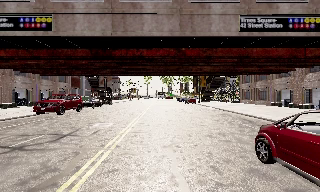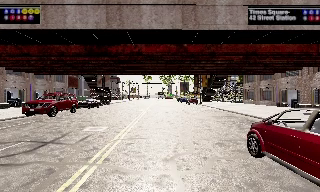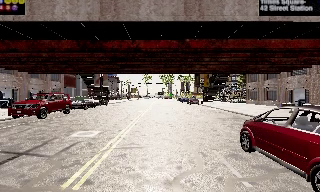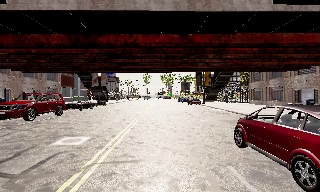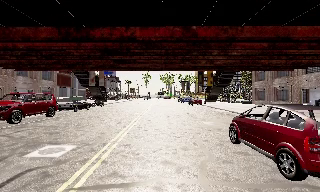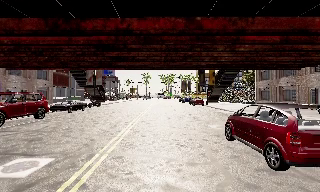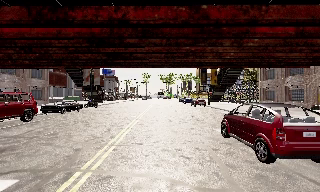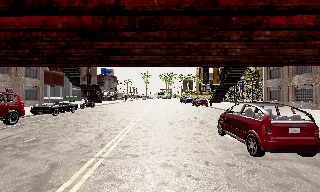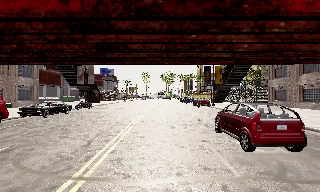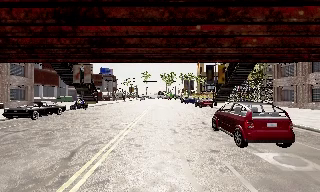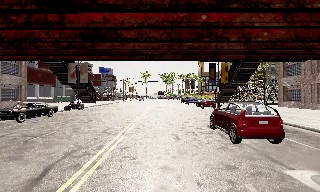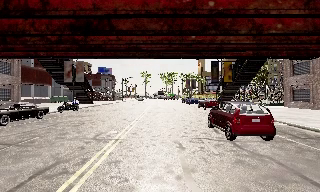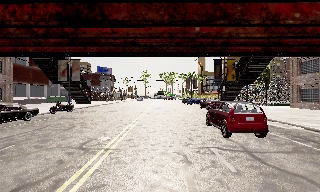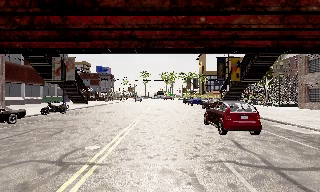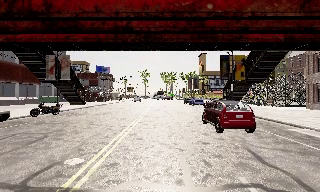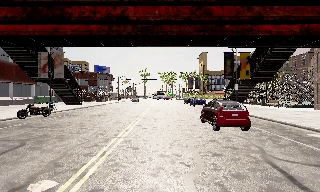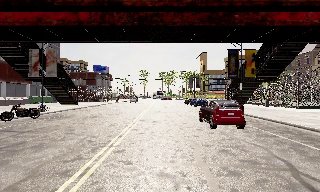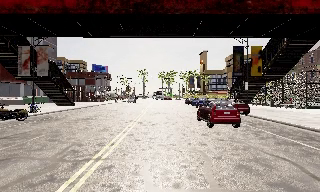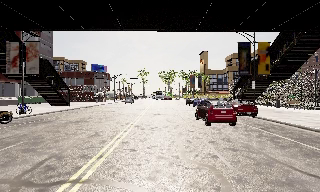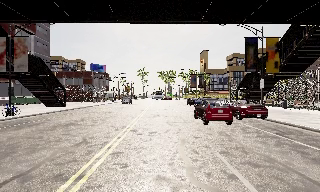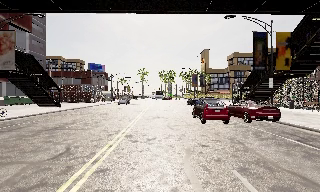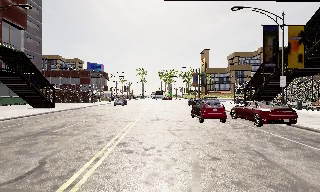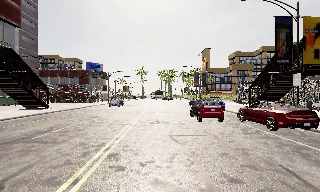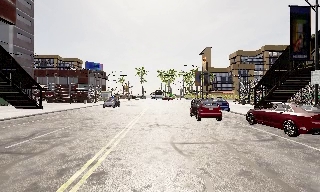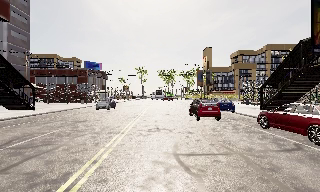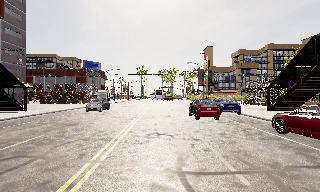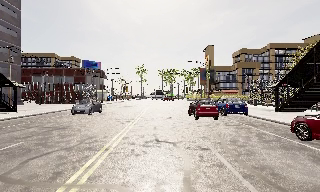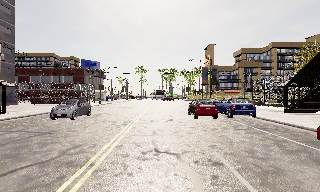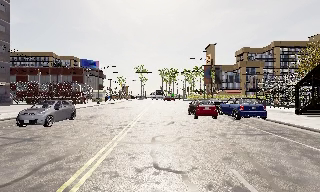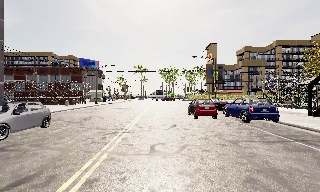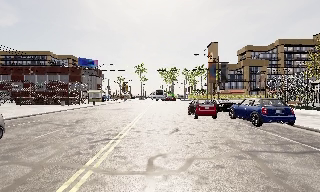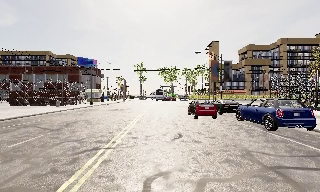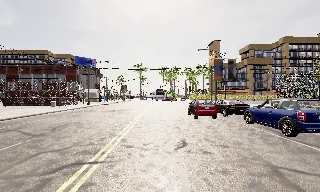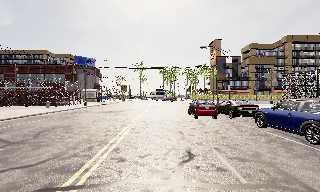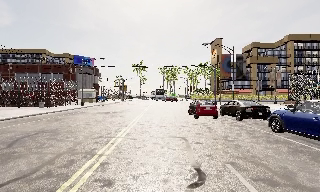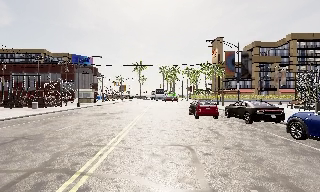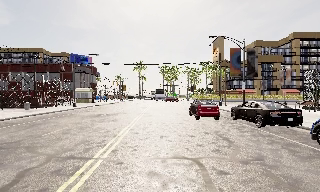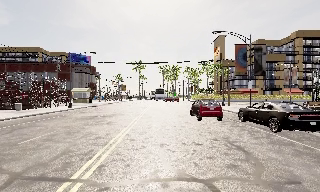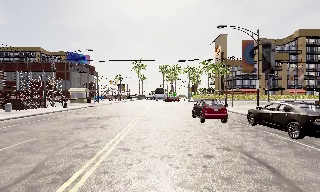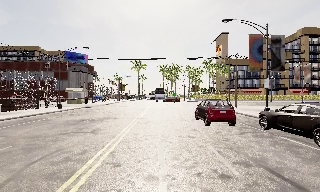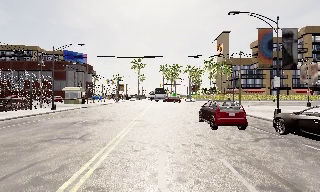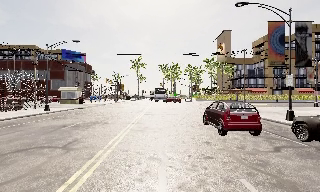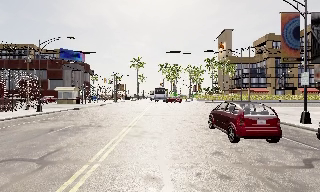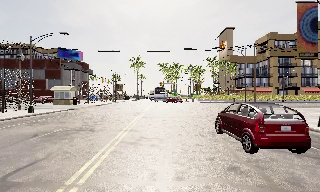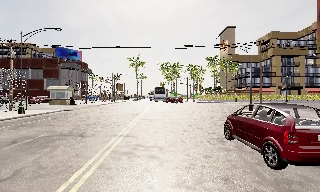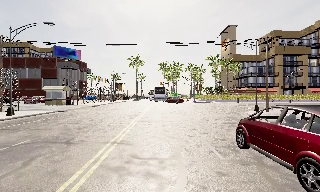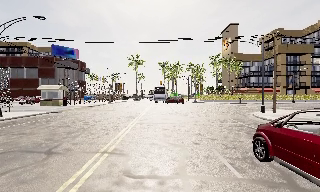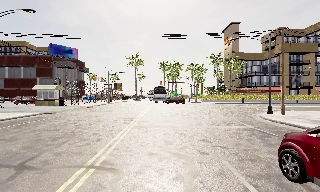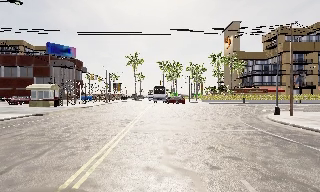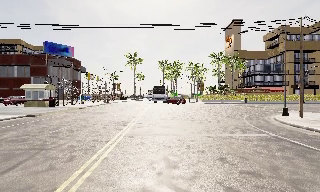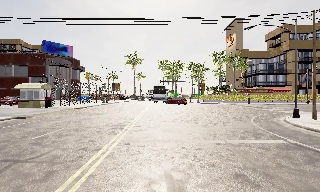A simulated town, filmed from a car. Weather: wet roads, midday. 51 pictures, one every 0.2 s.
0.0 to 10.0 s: The camera travels forward, about 55 m, so what stands in front looms larger.
The film runs forward here.
